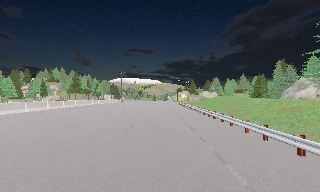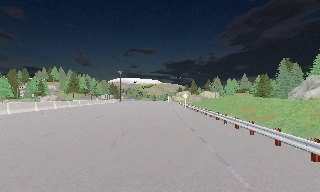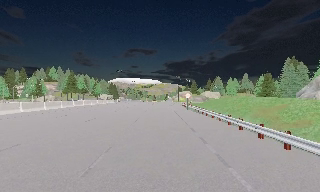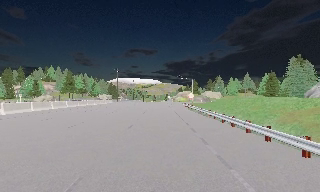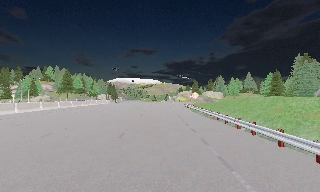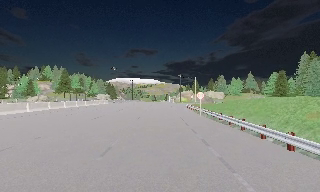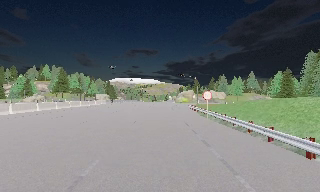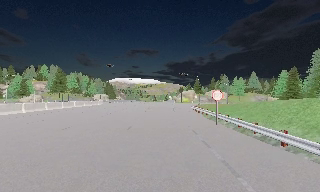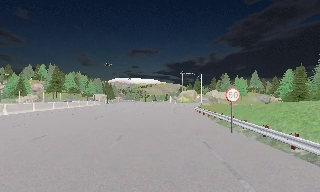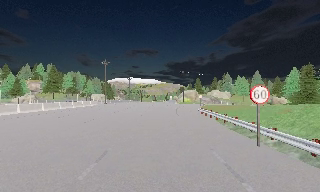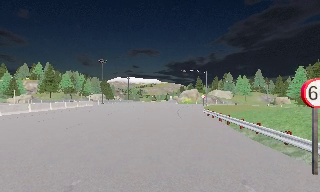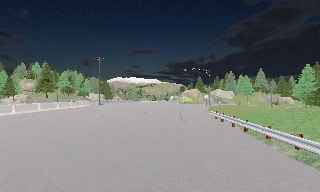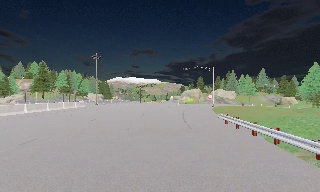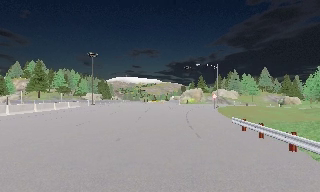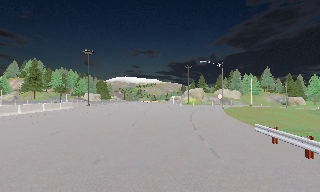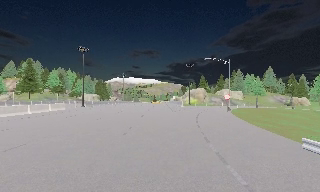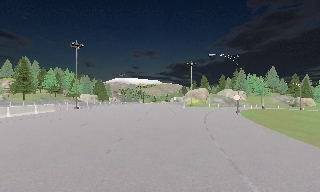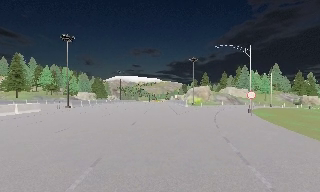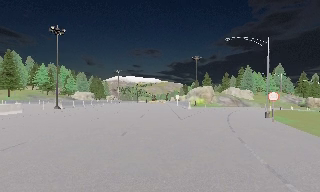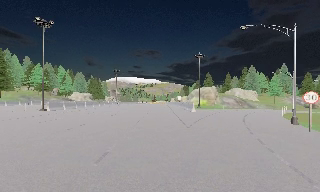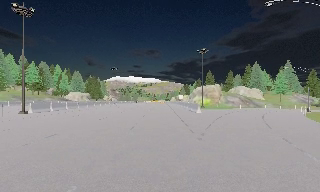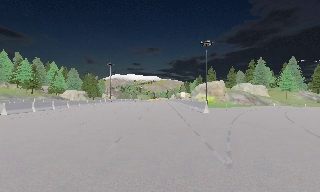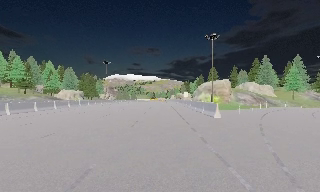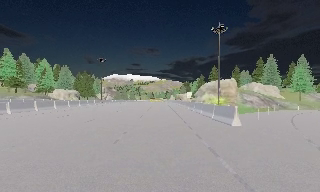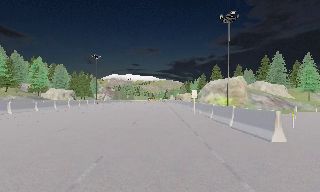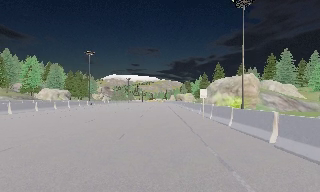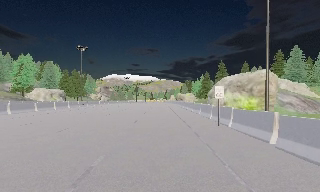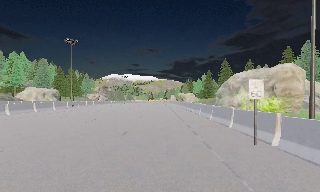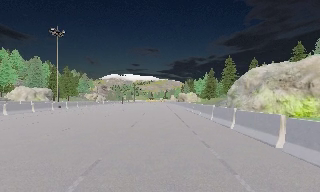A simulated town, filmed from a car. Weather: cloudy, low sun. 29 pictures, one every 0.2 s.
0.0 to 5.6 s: The camera travels forward, about 75 m, so what stands in front looms larger. It gains speed.
The film runs forward here.
